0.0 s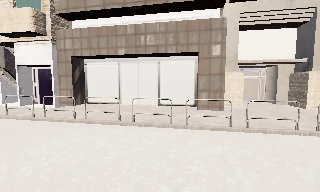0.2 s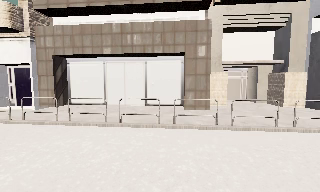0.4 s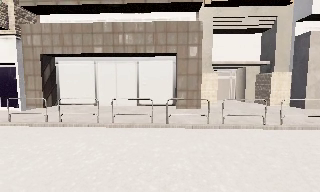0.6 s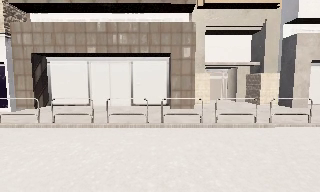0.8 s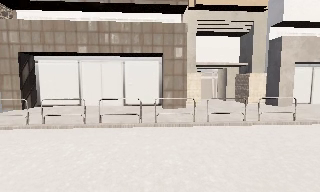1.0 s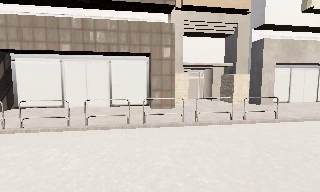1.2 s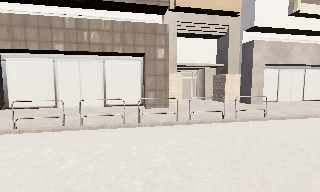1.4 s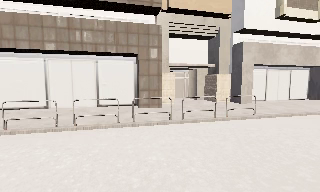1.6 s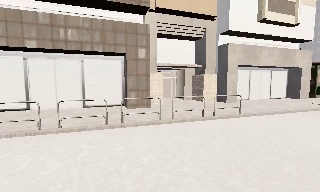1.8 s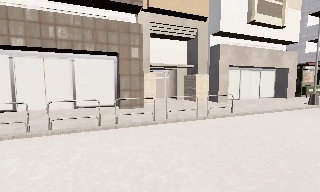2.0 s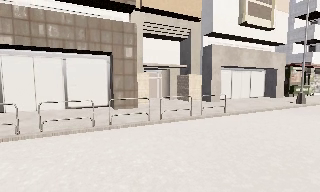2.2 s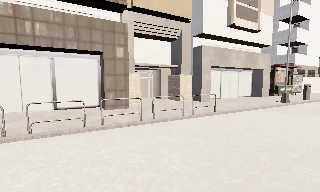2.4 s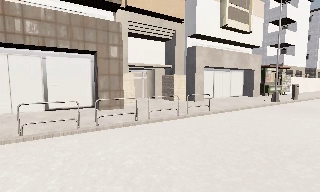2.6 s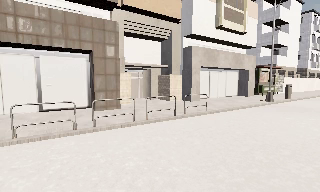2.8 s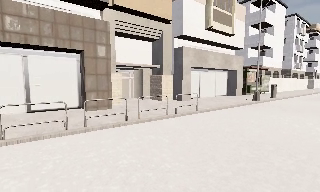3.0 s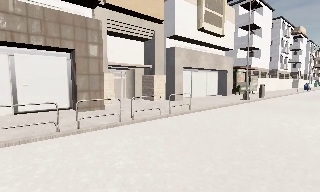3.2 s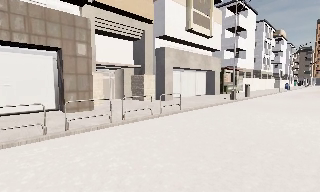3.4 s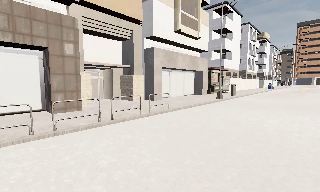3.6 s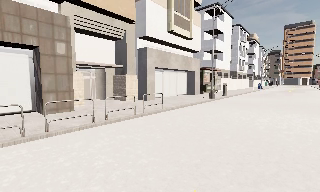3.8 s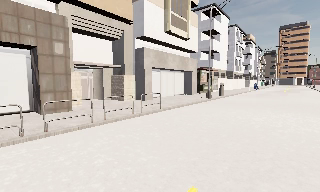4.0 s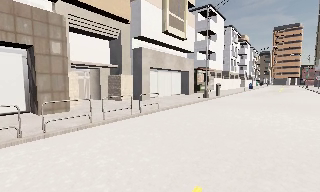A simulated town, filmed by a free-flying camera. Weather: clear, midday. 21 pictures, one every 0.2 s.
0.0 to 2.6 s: The camera swings to its right by about 45 degrees, and the scene slides to the left. It travels to its left, about 1 m.
2.6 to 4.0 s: The scene slides to the left, as the camera pans about 20 degrees to its right.
The film runs backward here.
